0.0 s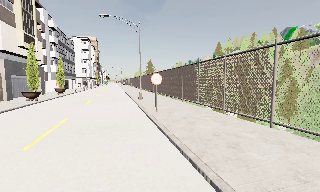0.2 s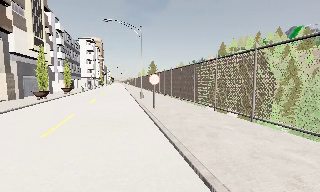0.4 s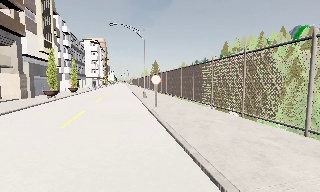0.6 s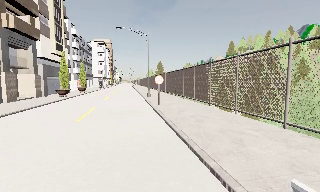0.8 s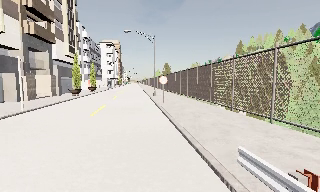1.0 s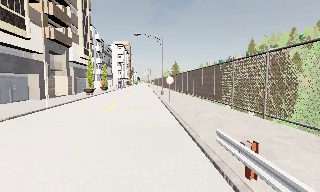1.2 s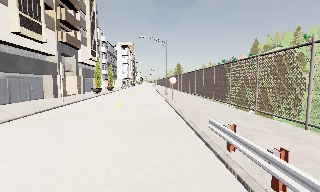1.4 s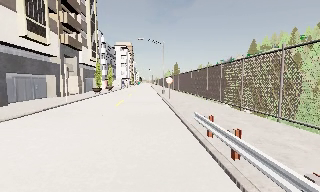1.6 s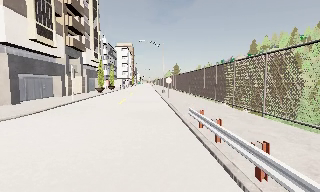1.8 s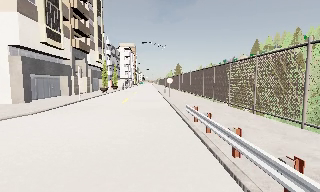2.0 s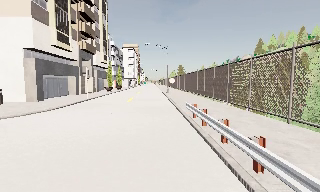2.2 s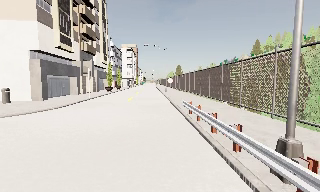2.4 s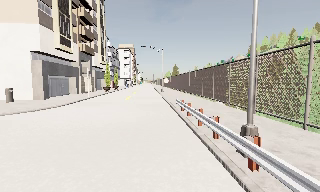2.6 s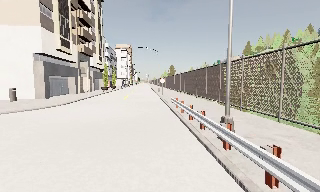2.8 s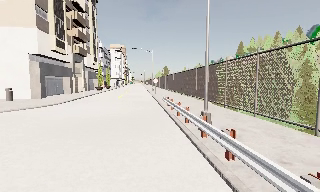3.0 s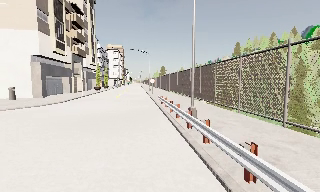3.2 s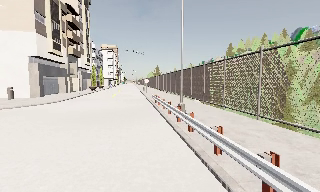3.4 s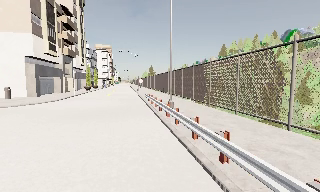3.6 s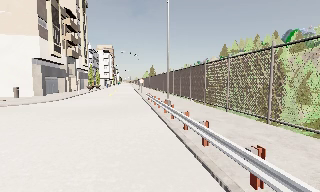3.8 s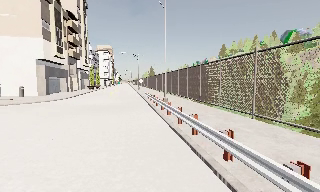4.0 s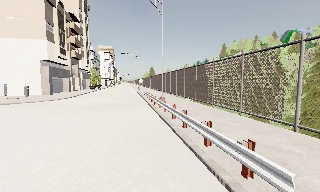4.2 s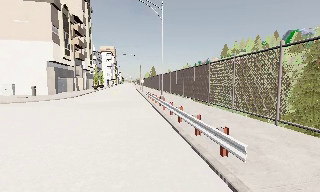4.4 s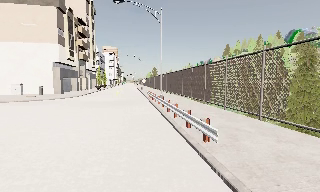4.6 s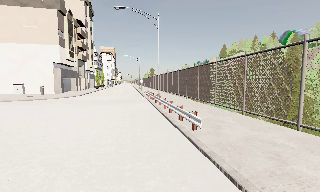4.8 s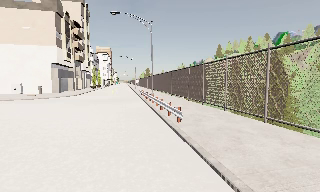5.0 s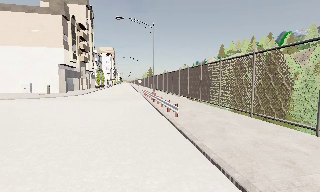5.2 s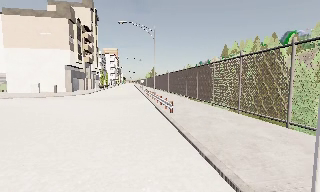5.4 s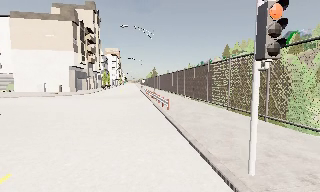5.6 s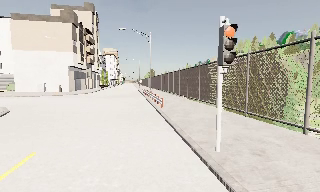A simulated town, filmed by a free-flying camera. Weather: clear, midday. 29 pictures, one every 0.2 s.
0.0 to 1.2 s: The camera pans to its left, which is counterclockwise from overhead, by about 10 degrees. It travels backward, about 6 m, so what stands in front gets smaller.
1.2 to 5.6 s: The camera travels backward, about 20 m, so what stands in front gets smaller.
The film runs backward here.
